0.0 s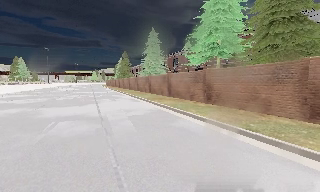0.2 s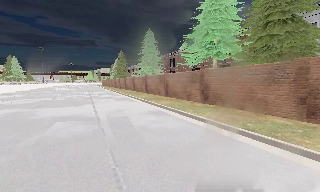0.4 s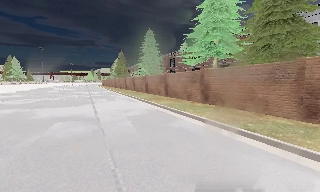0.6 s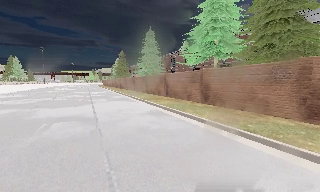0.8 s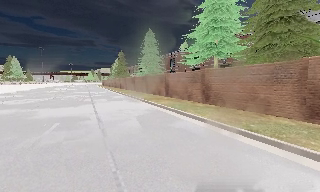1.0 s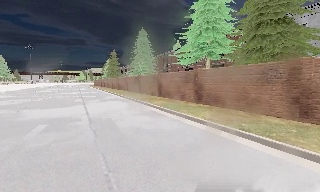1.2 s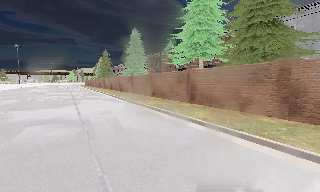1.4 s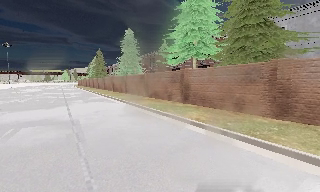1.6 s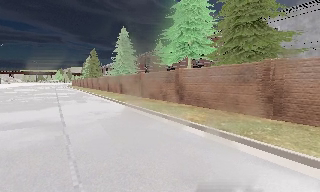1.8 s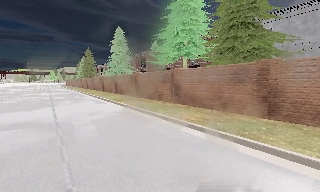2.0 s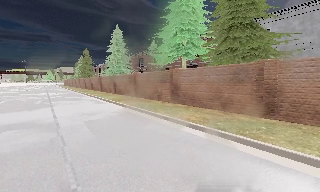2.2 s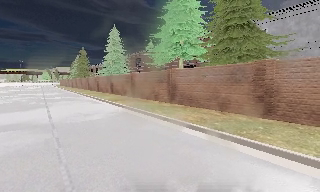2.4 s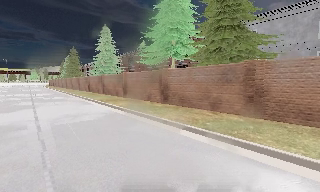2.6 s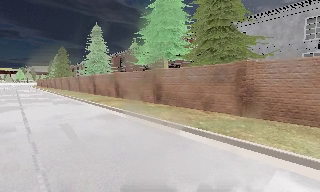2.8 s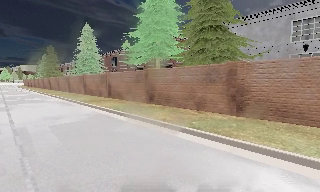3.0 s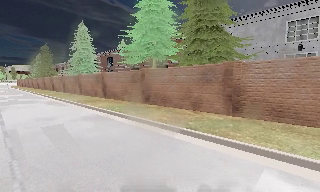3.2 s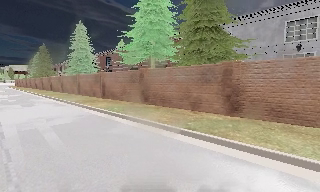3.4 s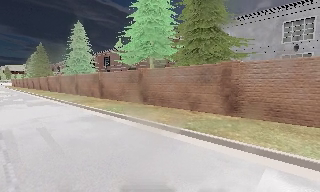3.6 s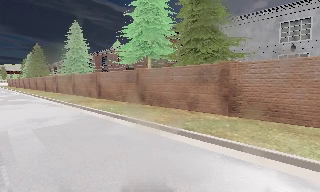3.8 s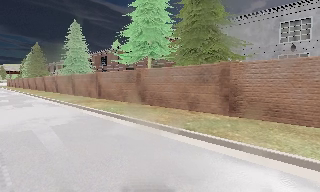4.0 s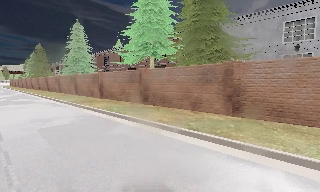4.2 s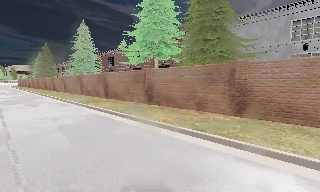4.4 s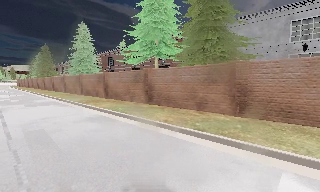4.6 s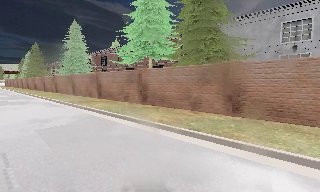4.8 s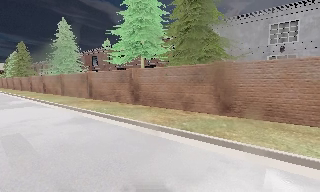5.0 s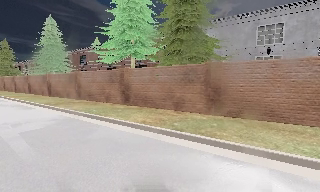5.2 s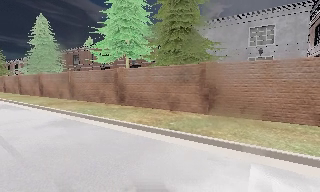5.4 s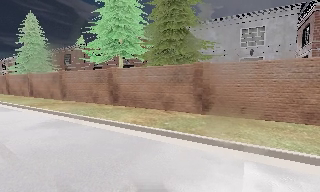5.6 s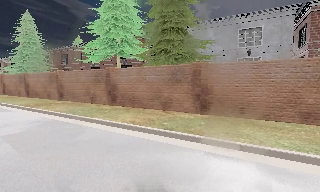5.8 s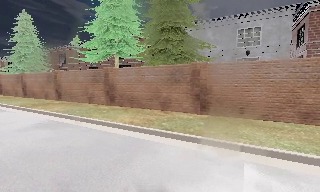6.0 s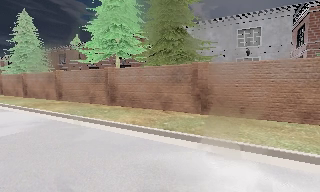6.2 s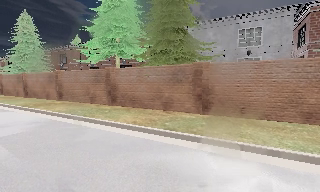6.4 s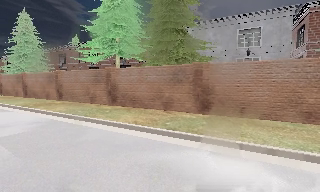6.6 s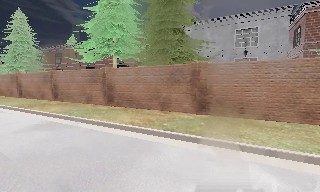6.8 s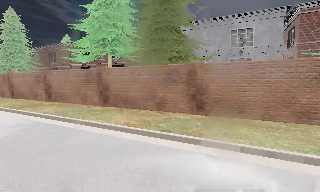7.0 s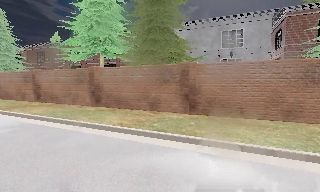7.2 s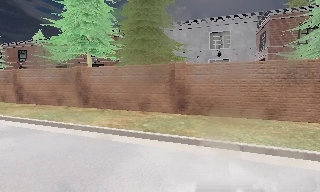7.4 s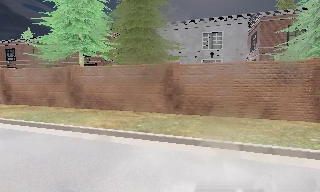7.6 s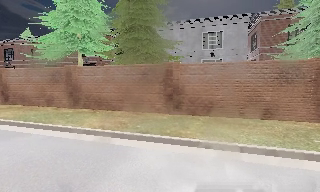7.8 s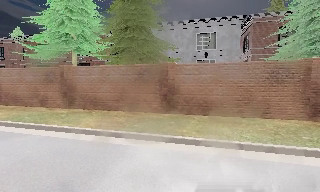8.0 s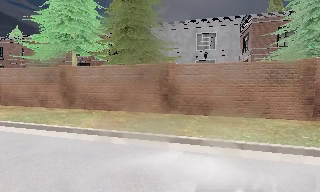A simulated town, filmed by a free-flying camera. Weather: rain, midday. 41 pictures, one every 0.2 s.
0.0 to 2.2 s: The camera swings to its right by about 15 degrees, and the scene slides to the left.
2.2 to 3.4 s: The camera swings to its right by about 10 degrees, and the scene slides to the left.
3.4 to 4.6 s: The camera shifts only a little, or ends up much as it began.
4.6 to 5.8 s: The camera pans to its right, which is clockwise from overhead, by about 10 degrees.
5.8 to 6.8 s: The camera shifts only a little, or ends up much as it began.
6.8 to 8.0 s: The scene slides to the left, as the camera pans about 10 degrees to its right.
The film runs forward here.
